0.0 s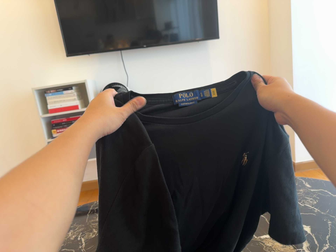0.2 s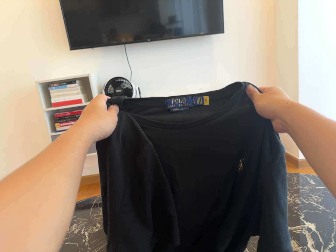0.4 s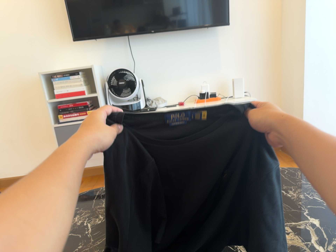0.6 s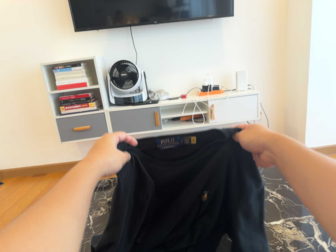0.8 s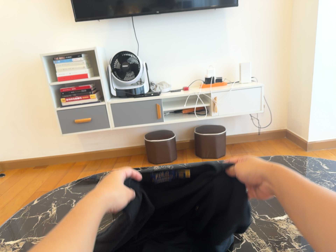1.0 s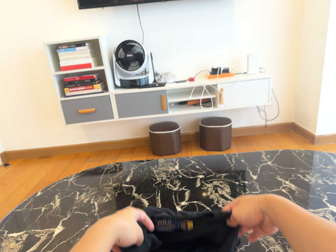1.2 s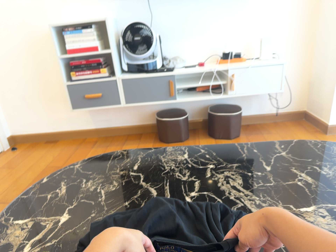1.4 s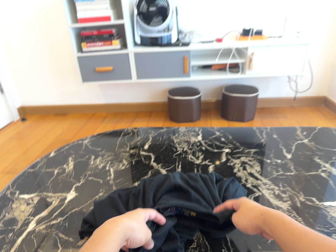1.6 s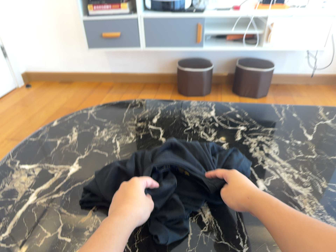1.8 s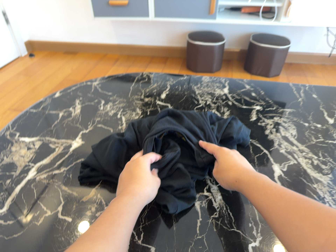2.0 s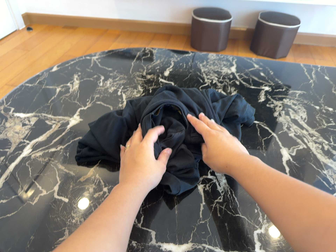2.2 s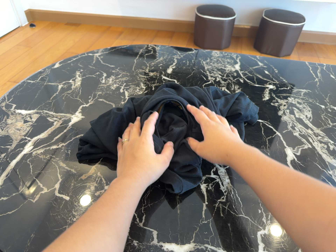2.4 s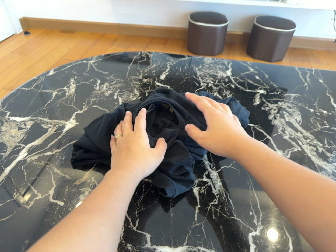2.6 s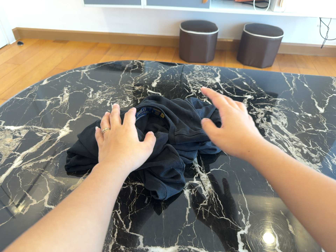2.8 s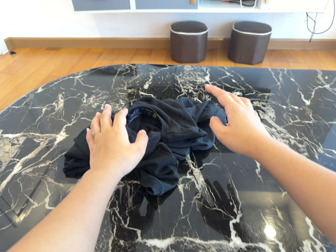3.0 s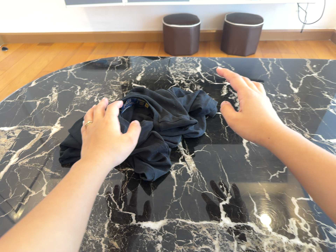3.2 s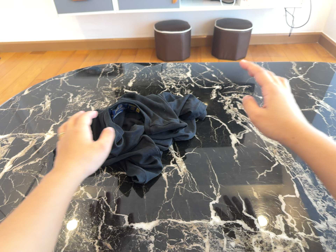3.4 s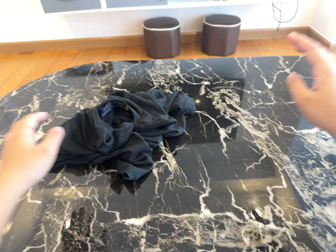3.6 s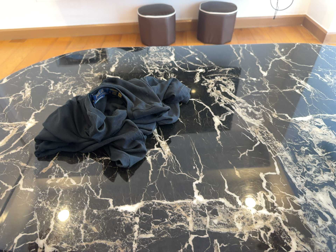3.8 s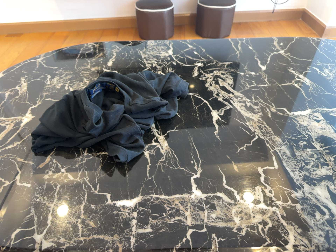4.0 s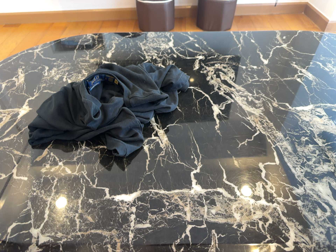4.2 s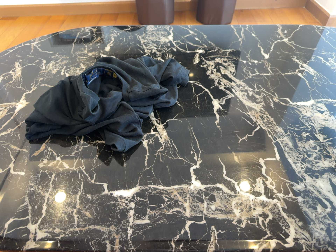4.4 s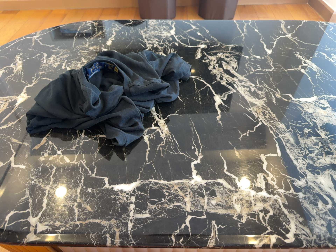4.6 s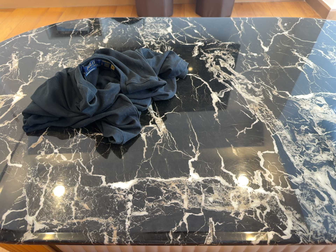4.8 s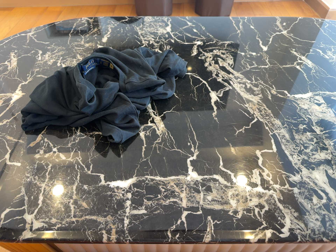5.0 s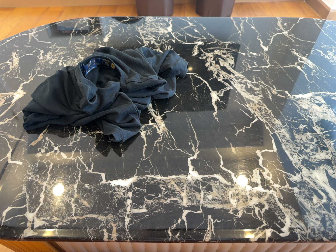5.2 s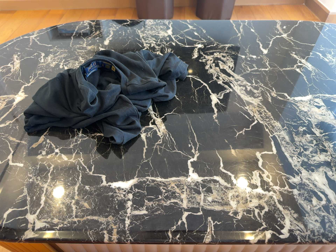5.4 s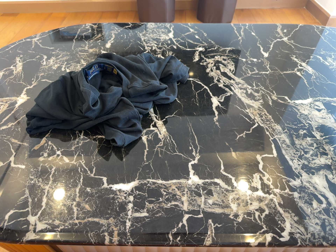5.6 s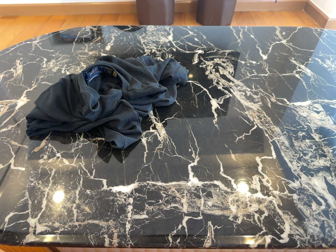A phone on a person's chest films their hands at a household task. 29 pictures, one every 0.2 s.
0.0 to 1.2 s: The camera travels forward, about 12 cm, so what stands in front looms larger. Its aim tips toward the bottom of its view by about 10 degrees, and the scene shifts upward.
1.2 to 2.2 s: The camera travels forward, about 20 cm, so what stands in front looms larger. Its aim tips toward the bottom of its view by about 20 degrees, and the scene shifts upward. It rolls about its line of sight by about 10 degrees, and the scene rotates clockwise.
2.2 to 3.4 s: The camera travels backward and to its right, about 10 cm, so what stands in front gets smaller. It rolls about its line of sight by about 10 degrees, and the scene rotates counterclockwise.
3.4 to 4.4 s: The camera shifts only a little, or ends up much as it began.
4.4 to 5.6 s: The camera keeps its place and its aim.
The film runs backward here.
